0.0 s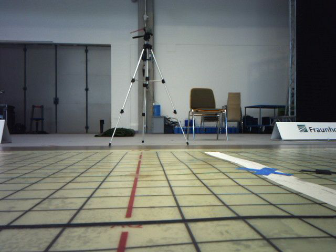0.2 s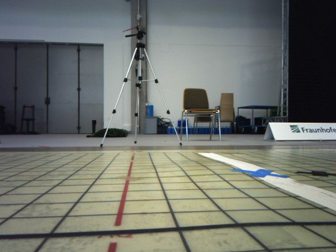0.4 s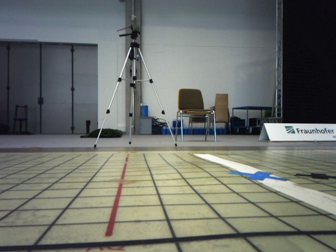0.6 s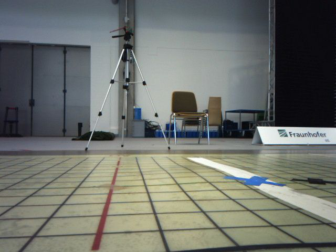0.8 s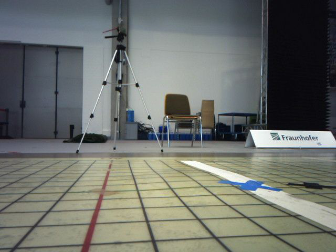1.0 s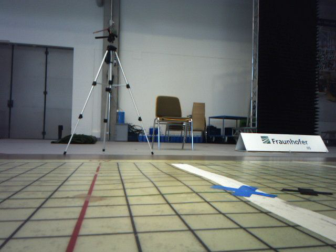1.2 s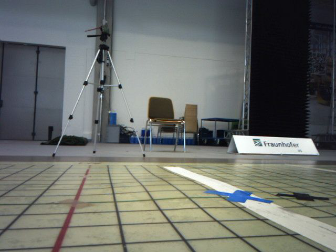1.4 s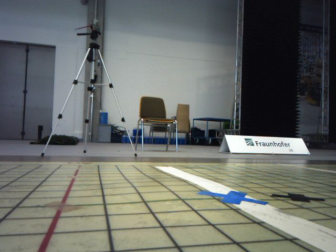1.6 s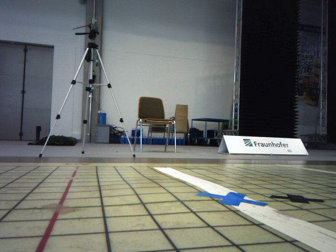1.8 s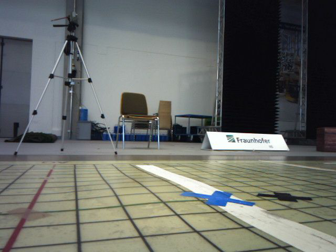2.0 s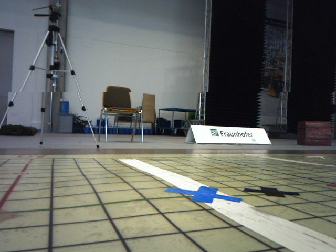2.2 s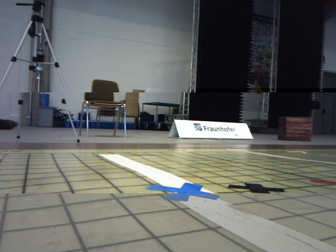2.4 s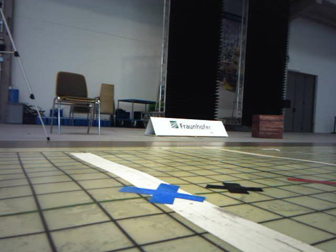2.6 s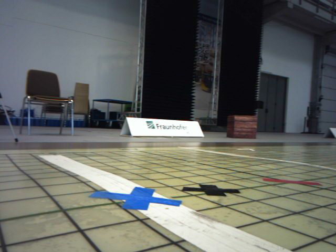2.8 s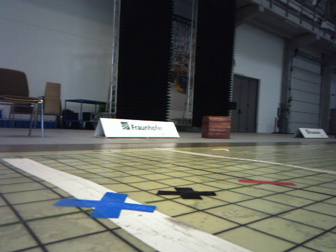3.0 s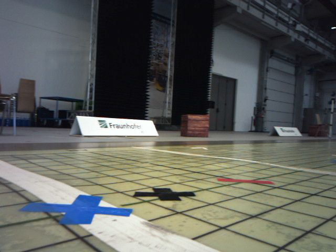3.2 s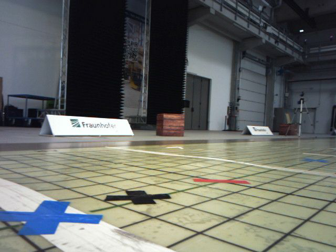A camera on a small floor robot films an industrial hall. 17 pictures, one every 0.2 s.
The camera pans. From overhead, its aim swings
clockwise.
The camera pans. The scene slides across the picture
to the left.
0.0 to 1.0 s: The camera travels forward, about 0.2 m, so what stands in front looms larger.
1.0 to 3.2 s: The scene slides to the left, as the camera pans about 35 degrees to its right. It travels forward, about 0.4 m.
The film runs forward here.
